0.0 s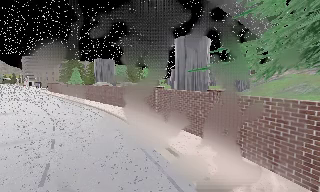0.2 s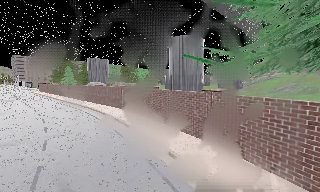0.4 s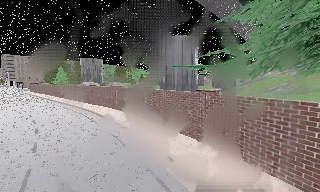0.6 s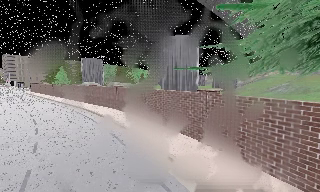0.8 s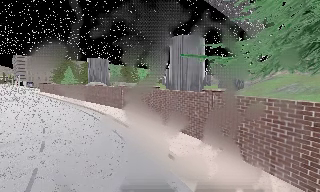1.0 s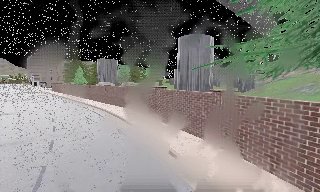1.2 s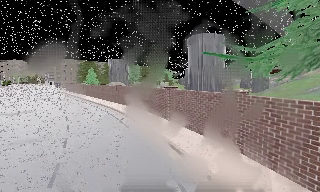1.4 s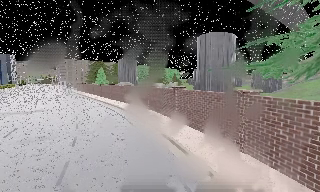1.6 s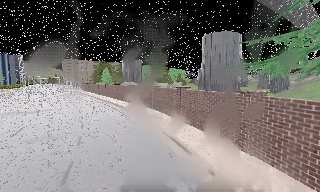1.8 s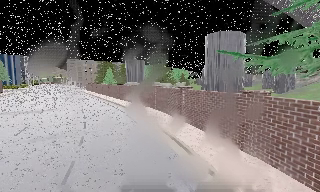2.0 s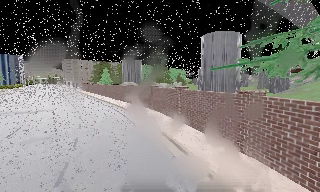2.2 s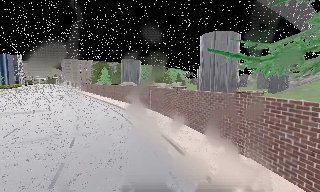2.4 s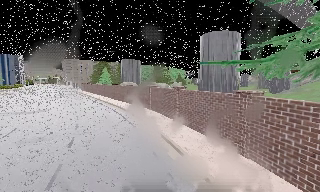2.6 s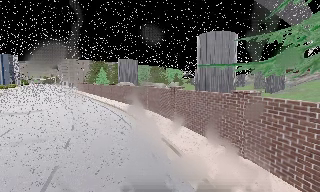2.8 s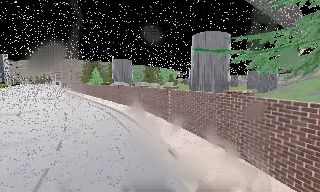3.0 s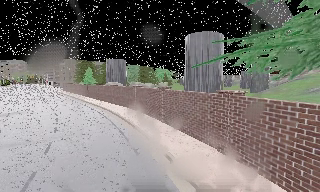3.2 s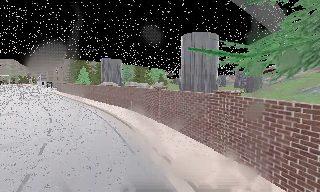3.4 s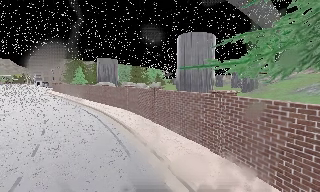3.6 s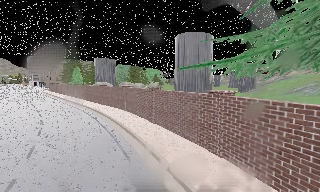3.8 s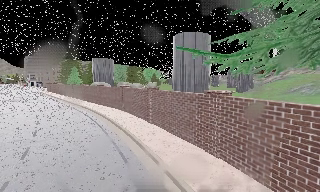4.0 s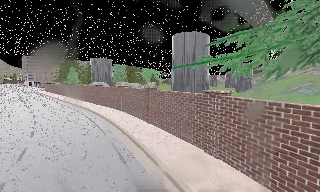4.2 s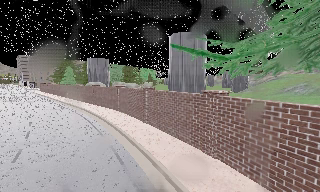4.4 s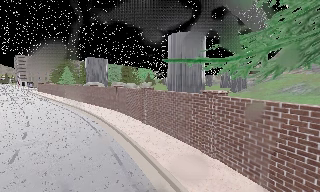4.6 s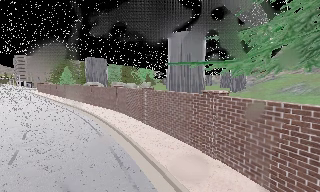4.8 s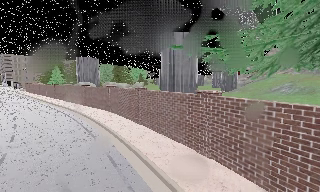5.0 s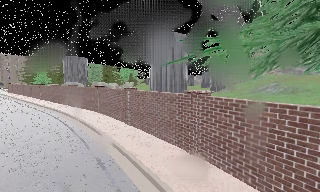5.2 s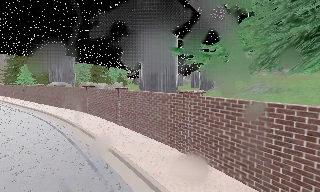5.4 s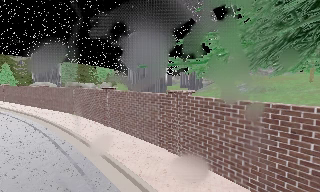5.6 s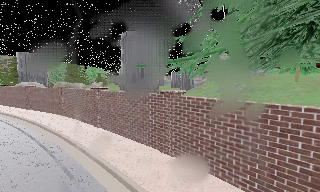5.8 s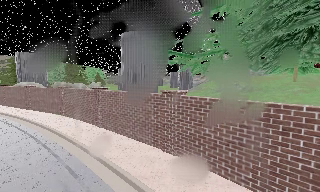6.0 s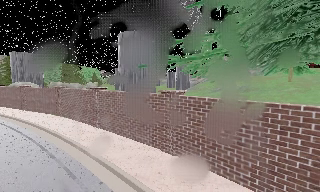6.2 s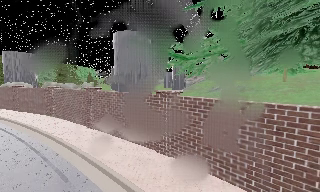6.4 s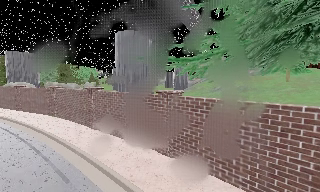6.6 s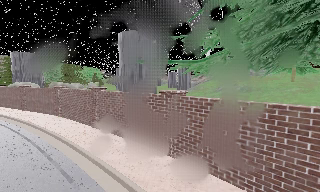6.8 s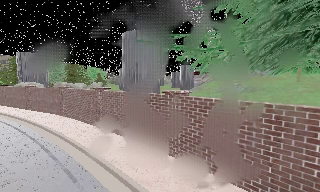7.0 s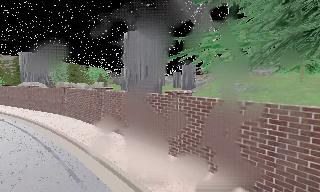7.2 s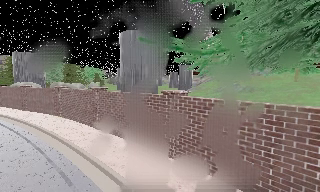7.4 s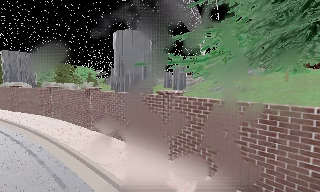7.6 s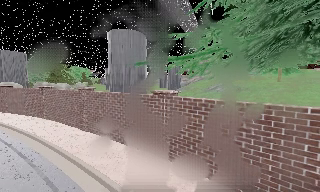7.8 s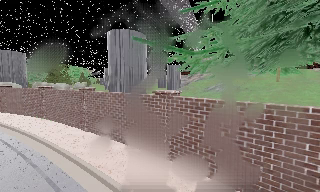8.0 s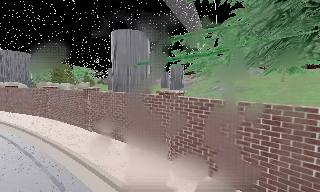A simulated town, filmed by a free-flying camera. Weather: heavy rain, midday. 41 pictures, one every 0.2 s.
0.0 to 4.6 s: The camera travels forward and to its right, about 1.5 m, so what stands in front looms larger.
4.6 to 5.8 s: The camera swings to its right by about 15 degrees, and the scene slides to the left.
5.8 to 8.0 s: The camera shifts only a little, or ends up much as it began.
The film runs forward here.
